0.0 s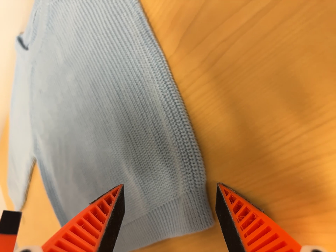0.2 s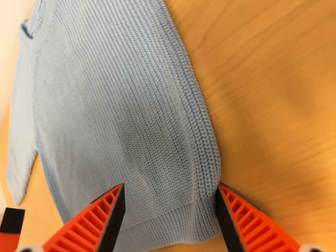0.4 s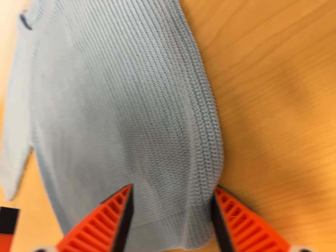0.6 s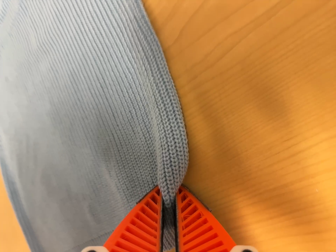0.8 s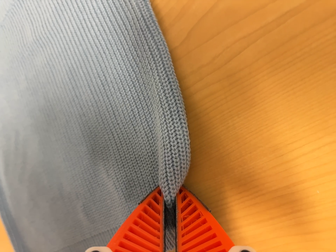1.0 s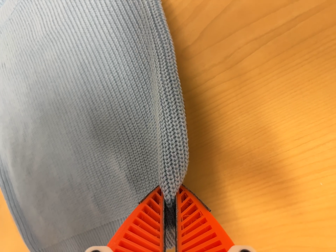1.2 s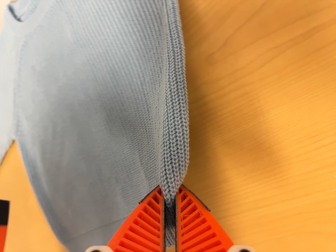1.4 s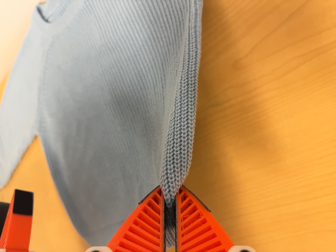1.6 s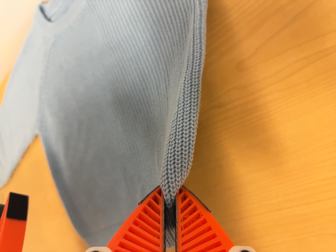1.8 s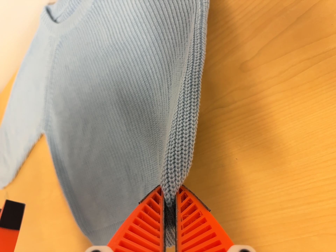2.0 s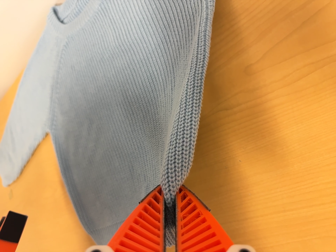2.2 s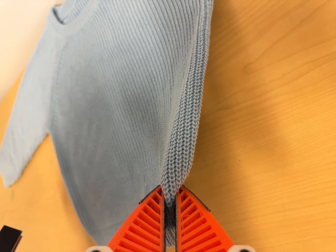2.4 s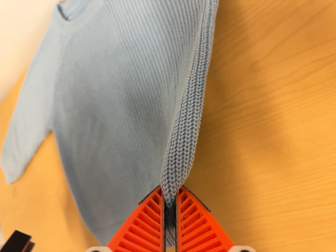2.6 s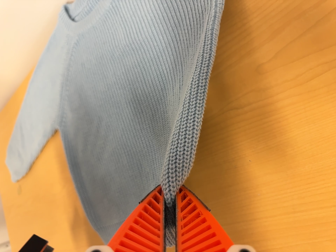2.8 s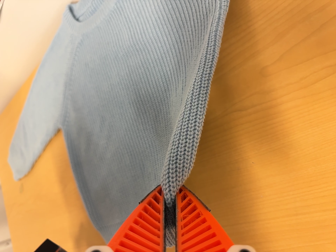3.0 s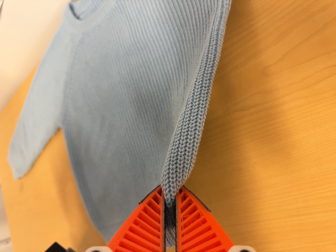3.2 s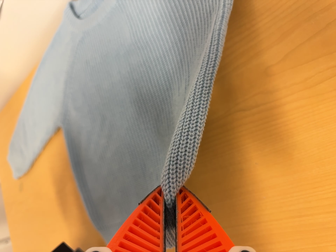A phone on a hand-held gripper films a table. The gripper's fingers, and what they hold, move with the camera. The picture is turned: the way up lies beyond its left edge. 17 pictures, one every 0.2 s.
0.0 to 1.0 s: The camera pans to its right by about 10 degrees. It travels to its left, about 5 cm.
1.0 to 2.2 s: The camera travels backward and to its left, about 6 cm, so what stands in front gets smaller.
2.2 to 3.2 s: The camera shifts only a little, or ends up much as it began.
The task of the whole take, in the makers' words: fold up.
The film runs forward here.
